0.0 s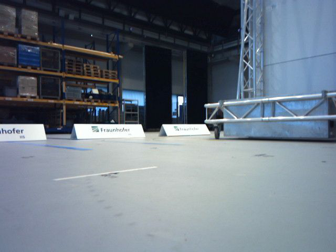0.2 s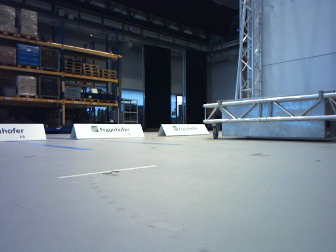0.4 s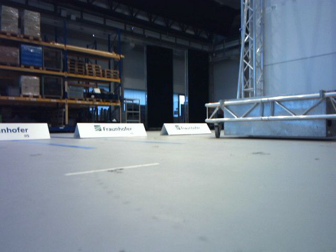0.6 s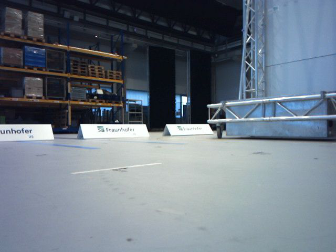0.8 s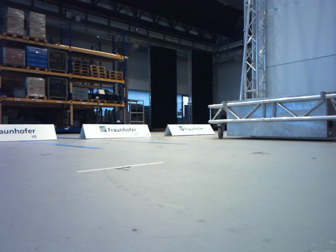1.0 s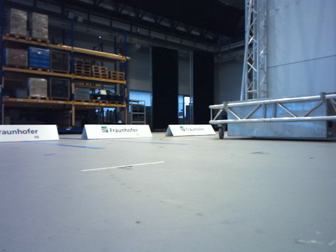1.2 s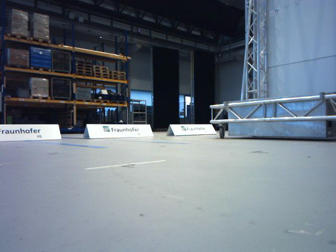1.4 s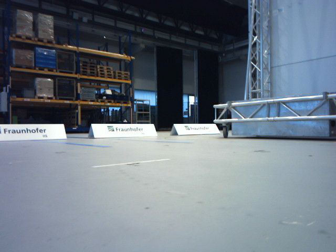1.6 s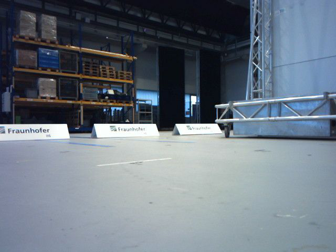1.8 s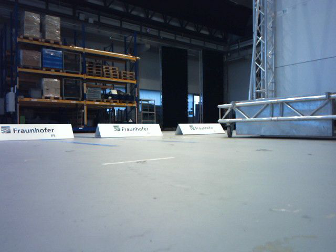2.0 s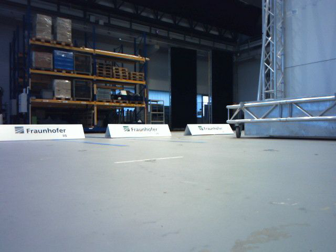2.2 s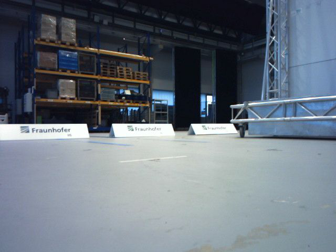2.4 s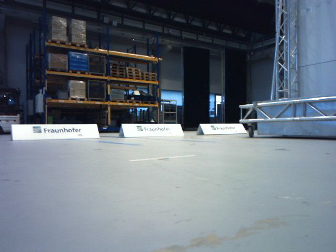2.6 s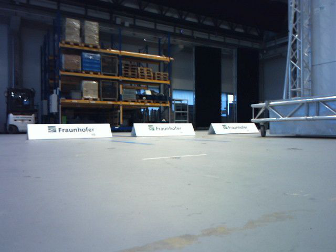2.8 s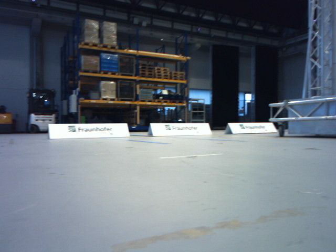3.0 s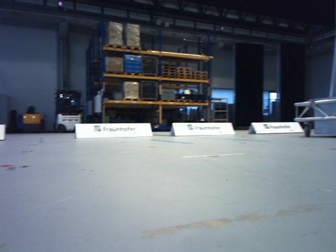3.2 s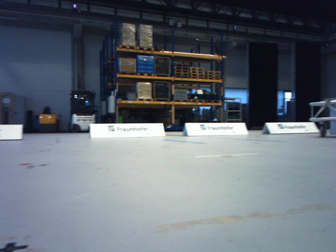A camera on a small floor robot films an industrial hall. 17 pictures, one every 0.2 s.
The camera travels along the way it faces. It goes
backward.
0.0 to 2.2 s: The camera travels backward, about 0.4 m, so what stands in front gets smaller.
2.2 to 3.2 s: The scene slides to the right, as the camera pans about 15 degrees to its left. It travels backward, about 0.2 m, so what stands in front gets smaller.
The film runs backward here.
